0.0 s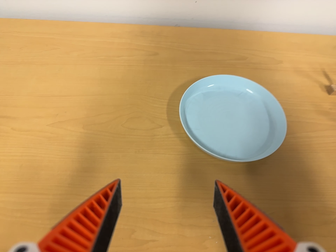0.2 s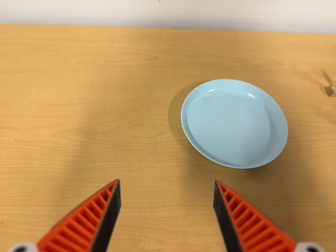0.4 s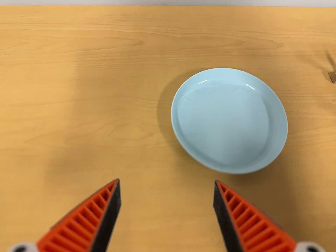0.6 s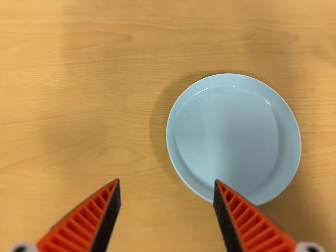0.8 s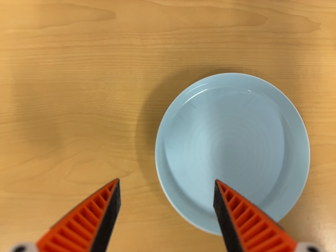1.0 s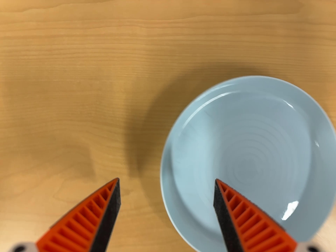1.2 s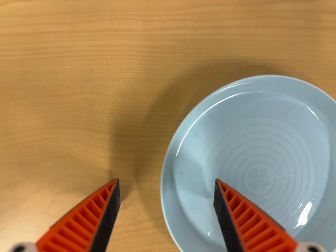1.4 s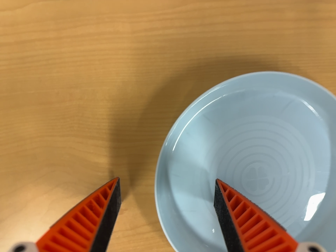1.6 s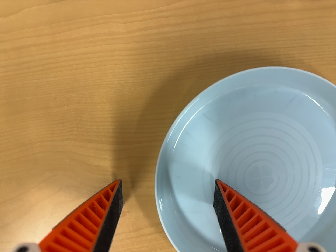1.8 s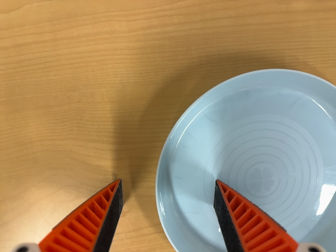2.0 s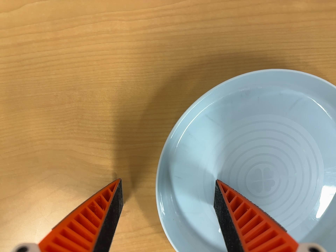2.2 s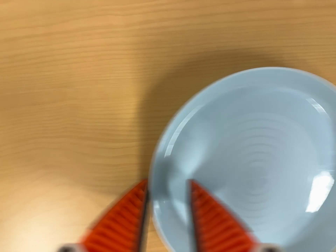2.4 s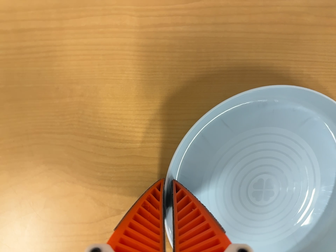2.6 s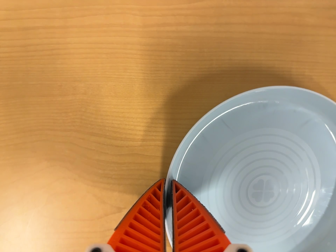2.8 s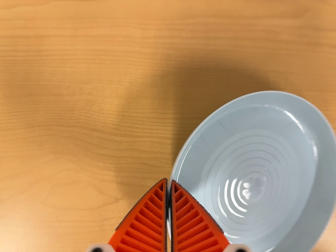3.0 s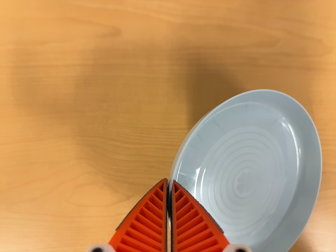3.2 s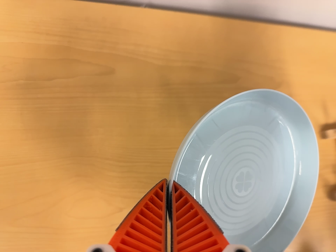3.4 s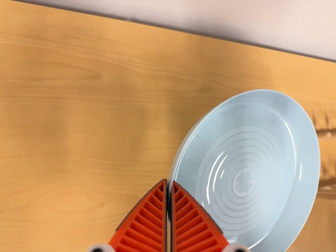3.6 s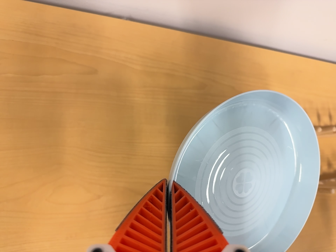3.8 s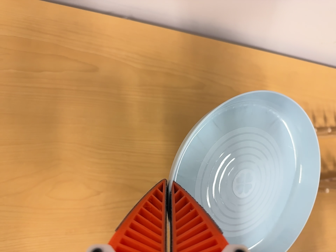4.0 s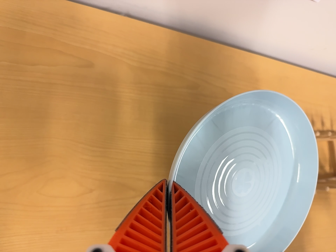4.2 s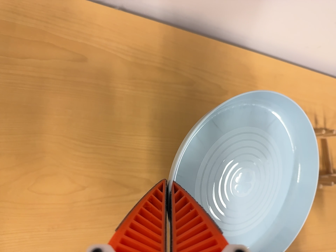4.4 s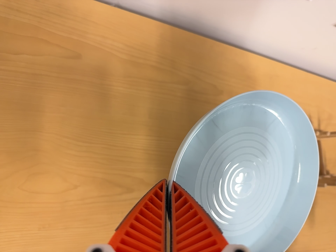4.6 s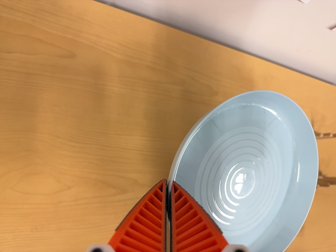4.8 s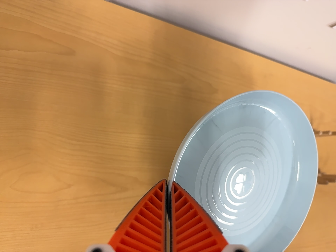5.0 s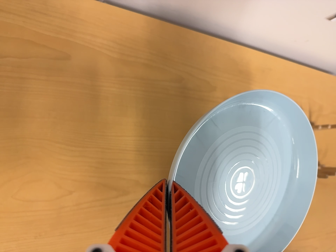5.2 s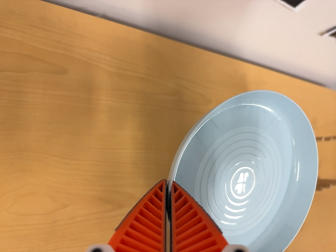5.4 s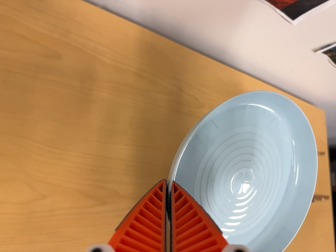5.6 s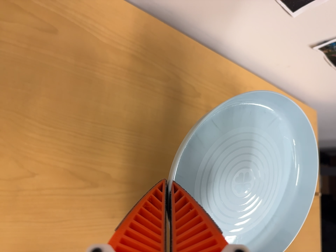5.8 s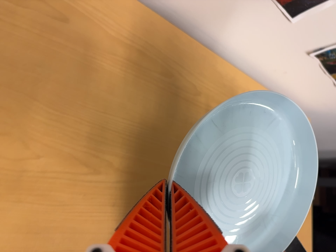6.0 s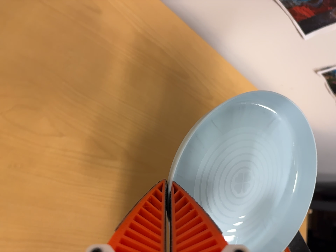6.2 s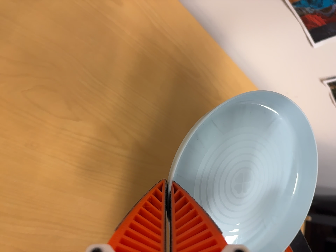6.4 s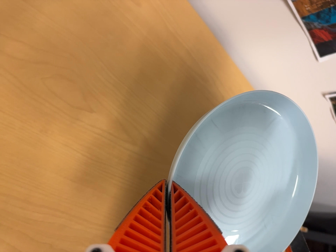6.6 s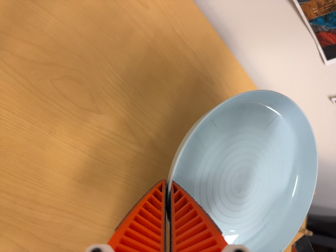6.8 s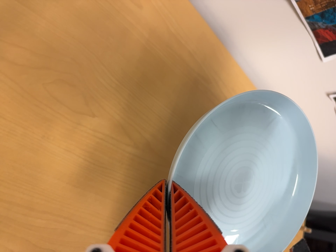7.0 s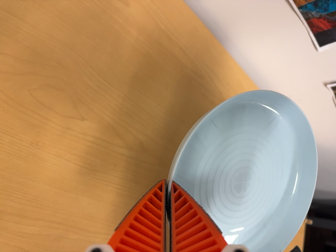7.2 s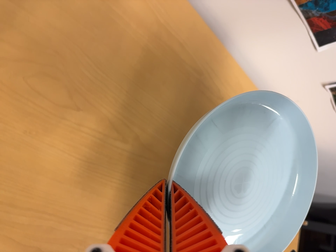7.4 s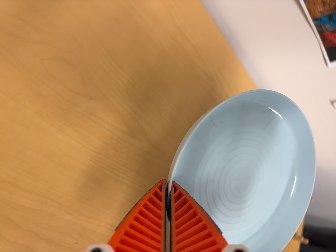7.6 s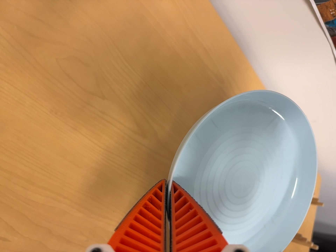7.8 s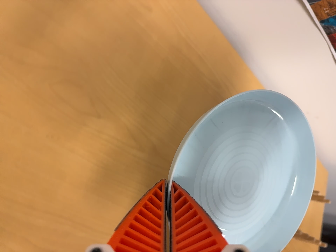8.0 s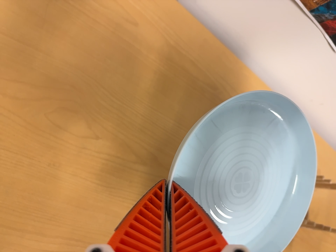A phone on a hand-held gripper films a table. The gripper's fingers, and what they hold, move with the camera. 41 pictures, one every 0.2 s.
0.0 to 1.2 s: The camera travels toward the top of its view and forward, about 36 cm. Its aim tips toward the bottom of its view by about 40 degrees.
1.2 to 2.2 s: The camera shifts only a little, or ends up much as it began.
2.2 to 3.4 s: The camera pans to its right by about 20 degrees. It travels backward, about 20 cm, so what stands in front gets smaller. Its aim tips toward the top of its view by about 20 degrees, and the scene shifts downward.
3.4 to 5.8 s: The scene slides to the left, as the camera pans about 20 degrees to its right. It travels toward the bottom of its view and to its left, about 8 cm, so close, fixed things drift upward. It rolls about its line of sight by about 10 degrees, and the scene rotates clockwise.
5.8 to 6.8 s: The camera travels to its left and toward the bottom of its view, about 10 cm, so close, fixed things drift to the right. It rolls about its line of sight by about 15 degrees, and the scene rotates clockwise.
6.8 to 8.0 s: The camera shifts only a little, or ends up much as it began.
The film runs forward here.
